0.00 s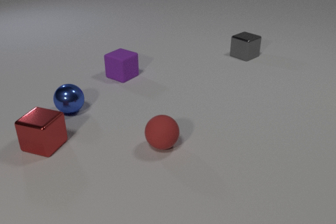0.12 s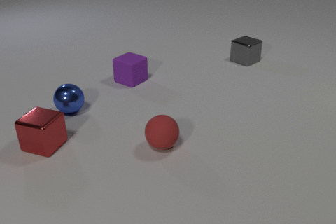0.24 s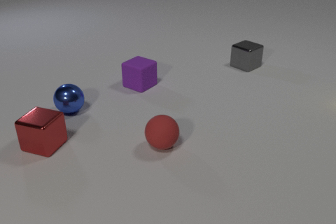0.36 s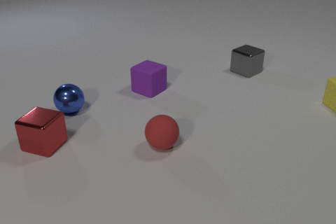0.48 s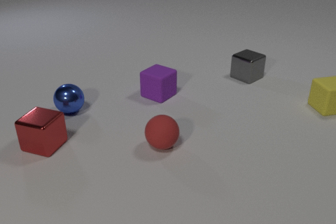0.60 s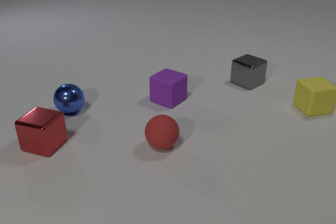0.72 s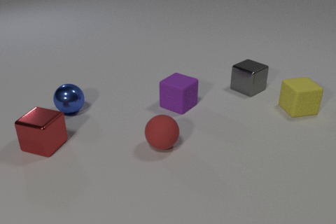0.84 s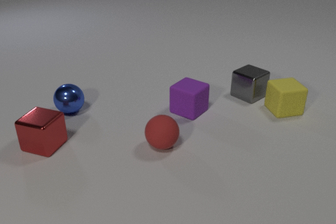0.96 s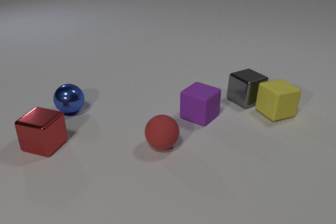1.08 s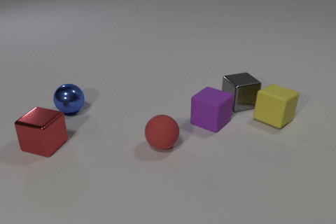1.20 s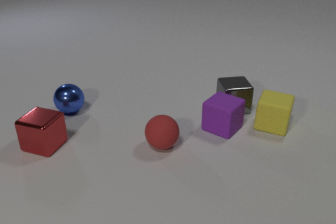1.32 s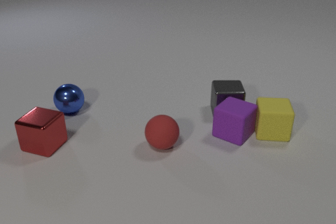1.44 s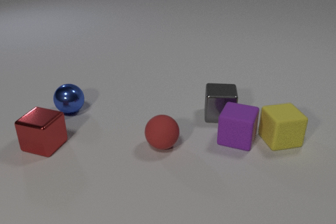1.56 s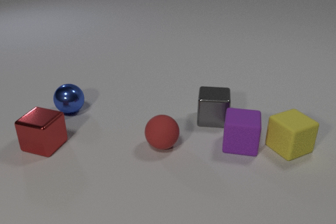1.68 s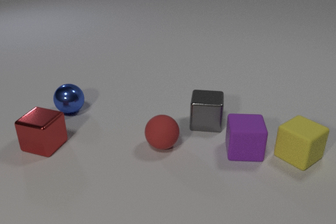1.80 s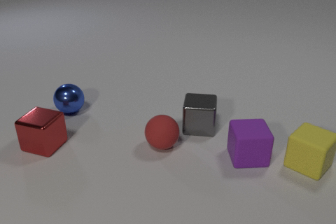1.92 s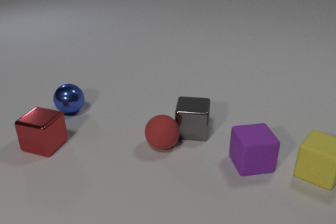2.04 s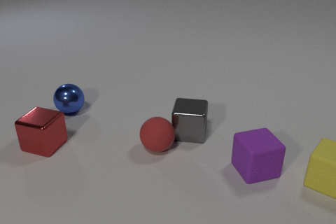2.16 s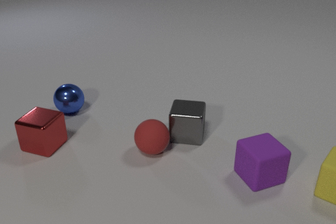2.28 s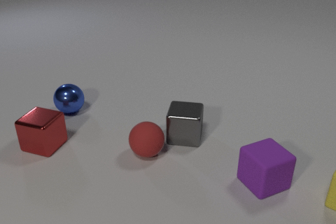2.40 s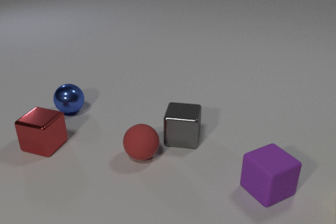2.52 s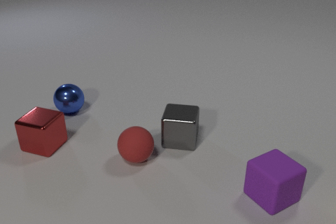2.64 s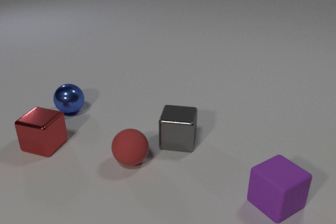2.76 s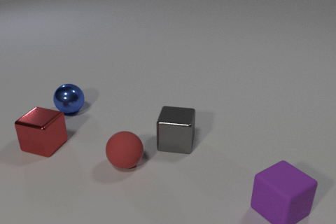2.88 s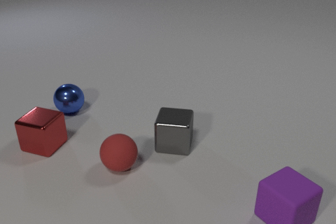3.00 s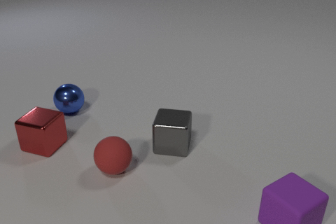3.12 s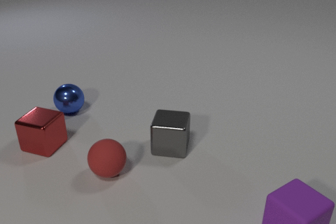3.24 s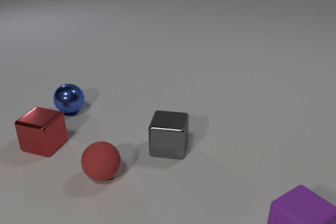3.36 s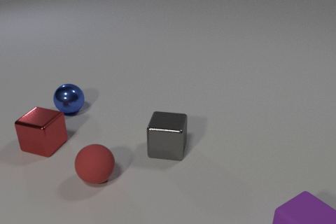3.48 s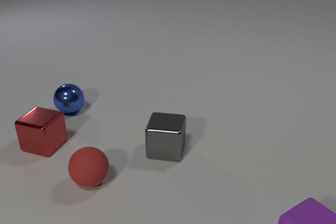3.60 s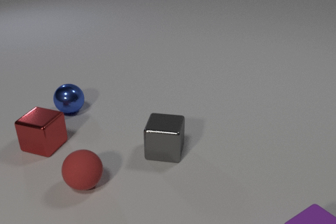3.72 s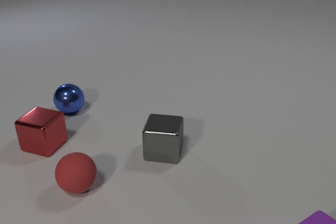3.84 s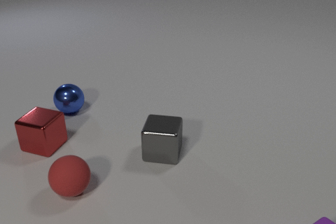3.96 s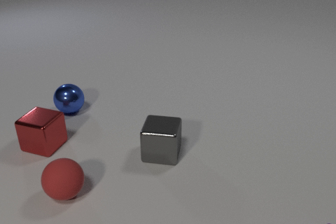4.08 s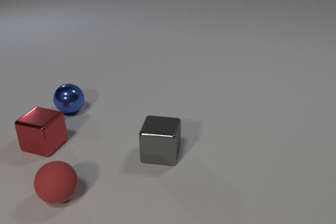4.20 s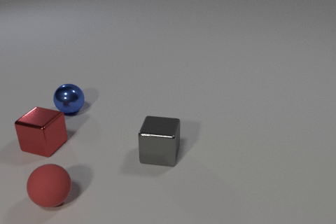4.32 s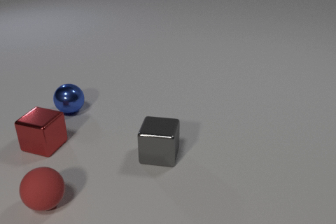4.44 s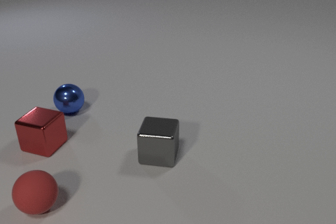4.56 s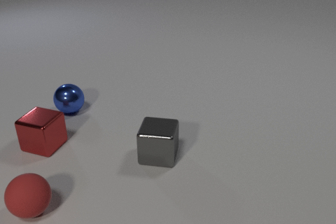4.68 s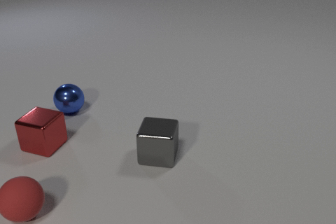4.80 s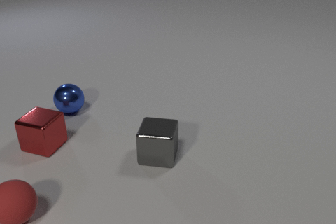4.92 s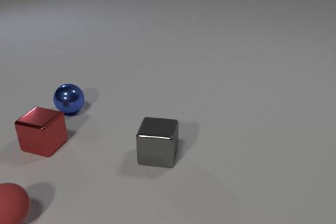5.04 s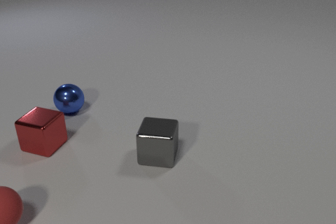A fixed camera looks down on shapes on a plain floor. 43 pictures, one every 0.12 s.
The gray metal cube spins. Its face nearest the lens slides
to the left.
The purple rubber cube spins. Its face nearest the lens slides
to the right.
0.00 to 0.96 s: The yellow rubber cube comes in at the right edge, slides to the left and toward the camera. The gray metal cube slides toward the camera. The purple rubber cube slides toward the camera and to the right. The yellow rubber cube and the gray metal cube collide.
0.96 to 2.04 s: The yellow rubber cube slides toward the camera and to the right, spins so that its near face slides to the right, counterclockwise seen from above. The gray metal cube slides toward the camera and to the left, spins so that its near face slides to the left, clockwise seen from above. The purple rubber cube slides toward the camera and to the right, spins so that its near face slides to the right, counterclockwise seen from above. The yellow rubber cube and the purple rubber cube collide. The gray metal cube and the red rubber sphere collide.
2.04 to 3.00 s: The yellow rubber cube slides to the right and toward the camera, leaves at the right edge. The gray metal cube slides toward the camera and to the left. The red rubber sphere rolls to the left and toward the camera. The purple rubber cube slides toward the camera and to the right.
3.00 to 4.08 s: The gray metal cube slides toward the camera and to the left. The red rubber sphere rolls to the left and toward the camera. The purple rubber cube slides toward the camera and to the right, leaves at the bottom edge.
4.08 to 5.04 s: The red rubber sphere rolls to the left.
How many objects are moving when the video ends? 1.
What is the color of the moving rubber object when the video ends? red.
Are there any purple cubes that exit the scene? yes.
